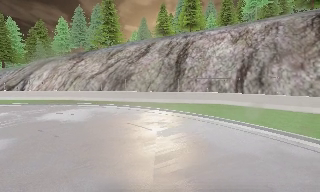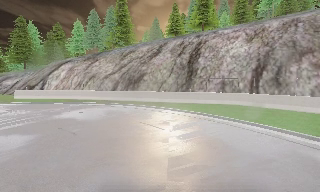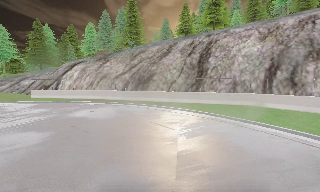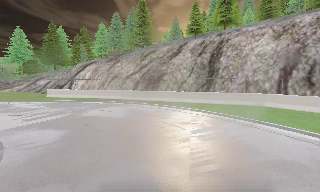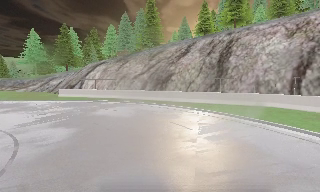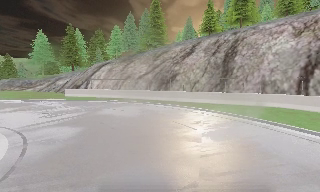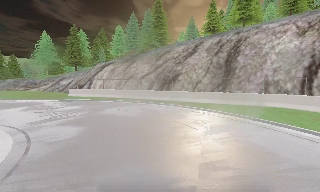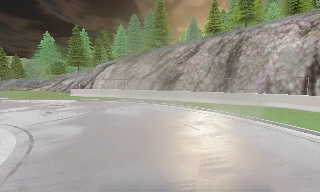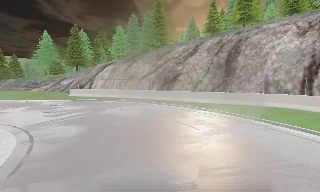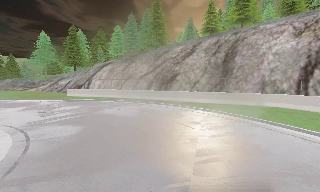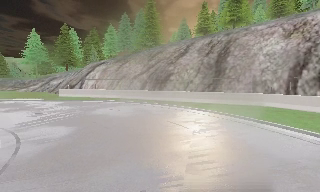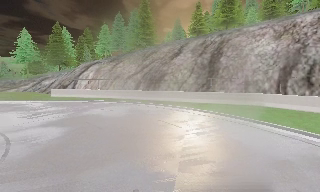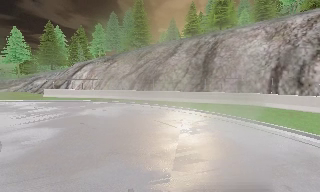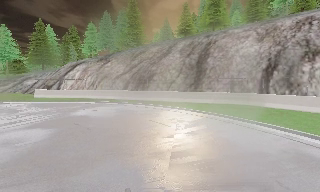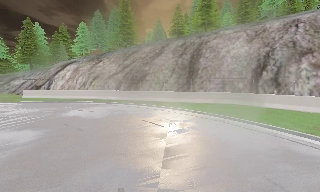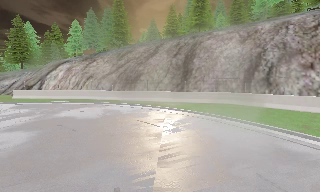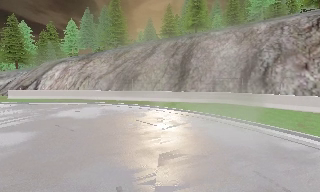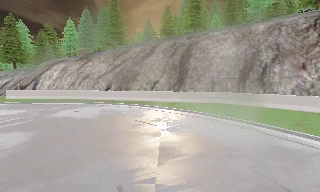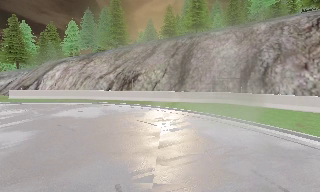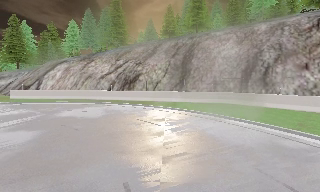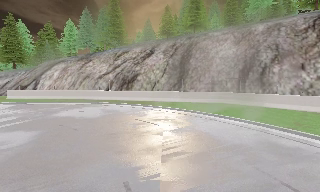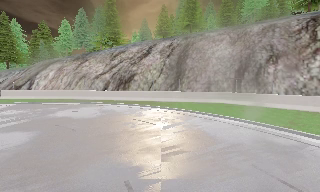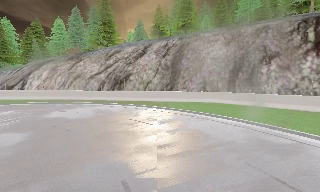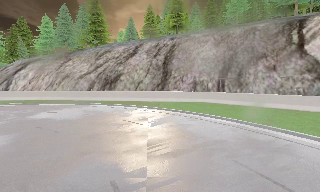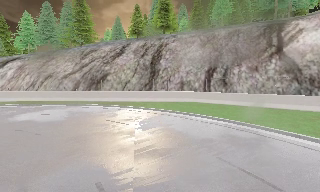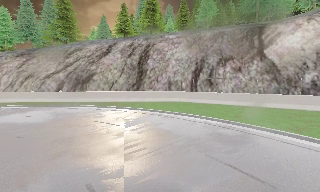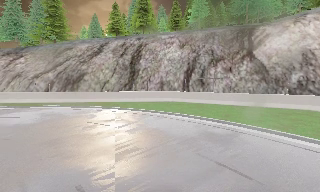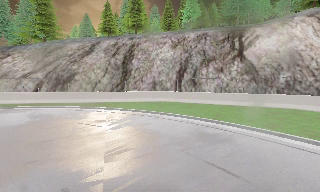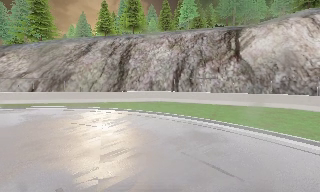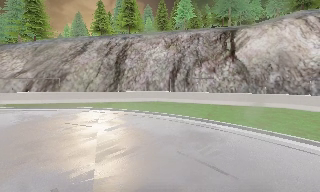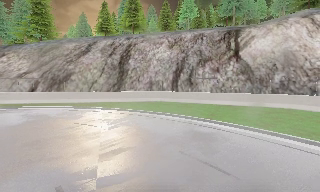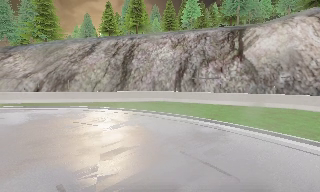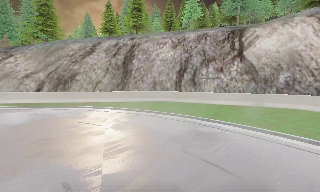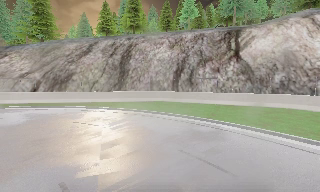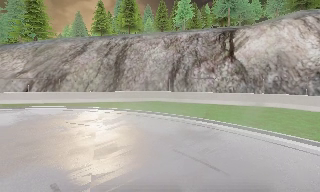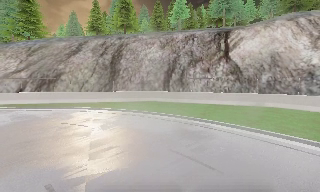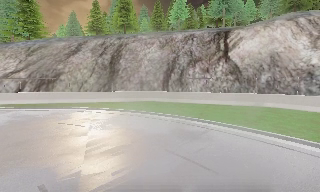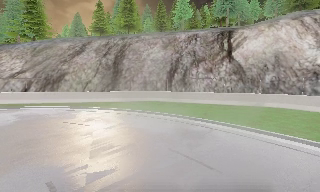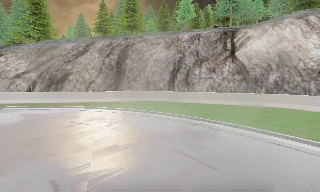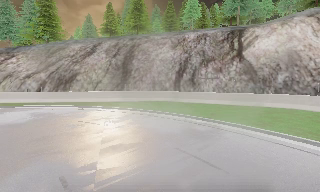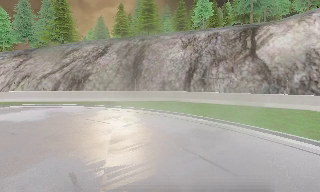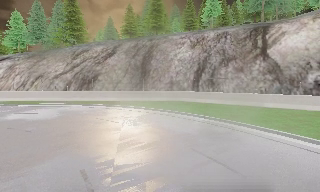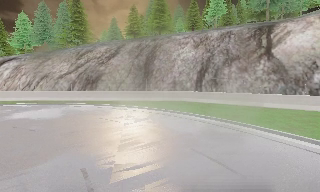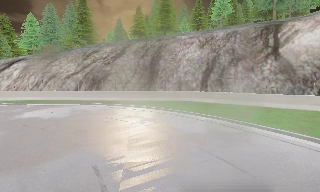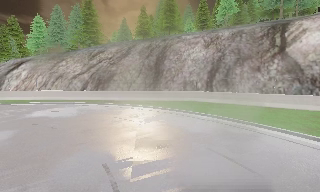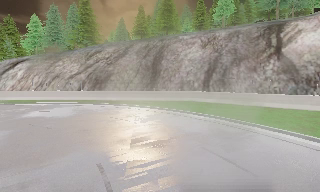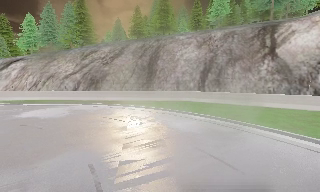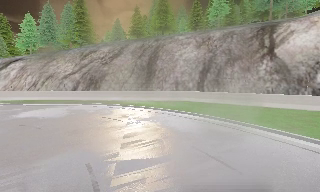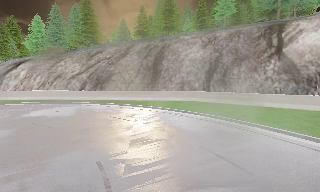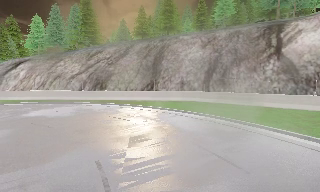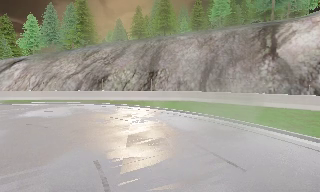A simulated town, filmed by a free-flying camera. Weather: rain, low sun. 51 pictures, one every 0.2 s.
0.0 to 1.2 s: The camera pans to its left, which is counterclockwise from overhead, by about 15 degrees.
1.2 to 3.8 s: The camera pans to its right, which is clockwise from overhead, by about 15 degrees. It travels backward, about 0.5 m, so what stands in front gets smaller.
3.8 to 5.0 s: The camera pans to its right, which is clockwise from overhead, by about 15 degrees.
5.0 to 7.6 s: The camera travels to its right, about 0.5 m, so close, fixed things drift to the left.
7.6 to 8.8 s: The camera swings to its left by about 15 degrees, and the scene slides to the right.
8.8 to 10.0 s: The camera shifts only a little, or ends up much as it began.
The film runs backward here.
